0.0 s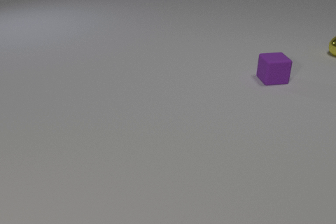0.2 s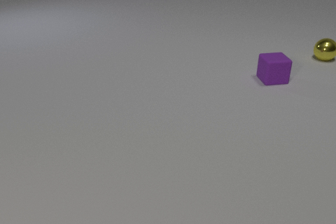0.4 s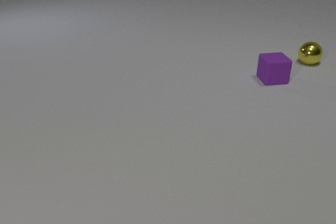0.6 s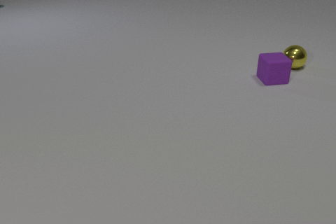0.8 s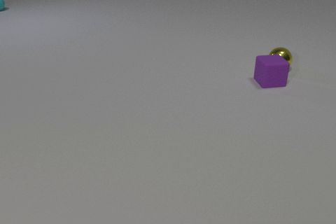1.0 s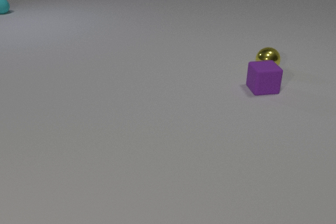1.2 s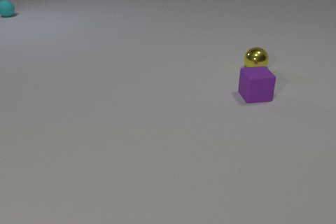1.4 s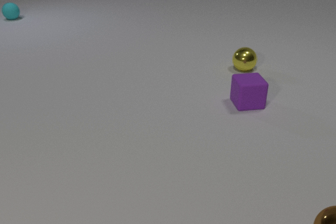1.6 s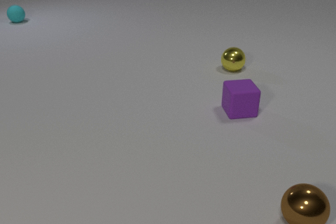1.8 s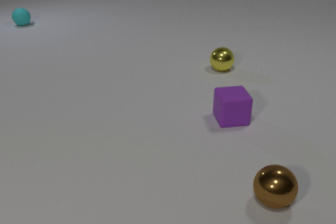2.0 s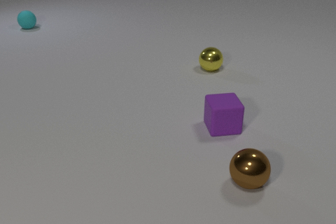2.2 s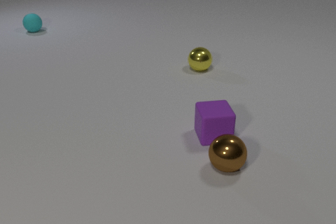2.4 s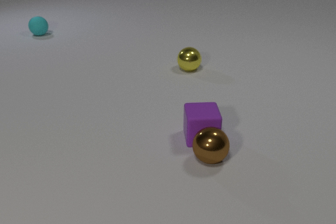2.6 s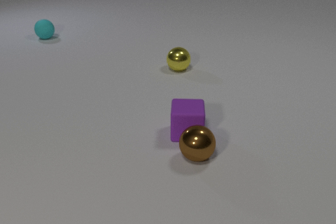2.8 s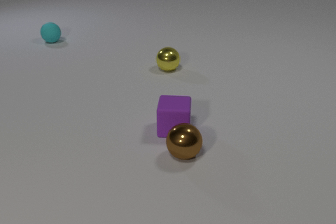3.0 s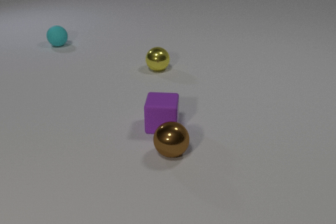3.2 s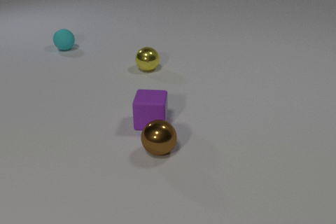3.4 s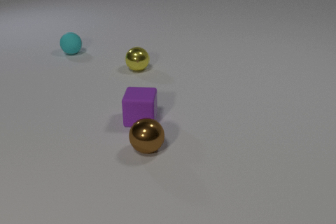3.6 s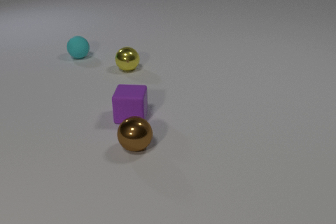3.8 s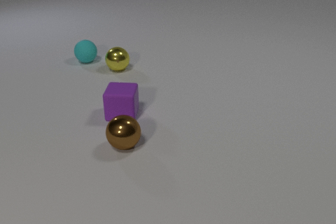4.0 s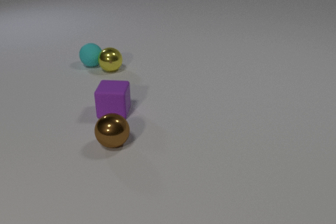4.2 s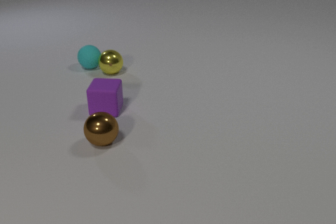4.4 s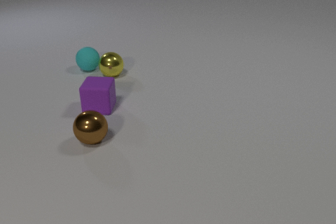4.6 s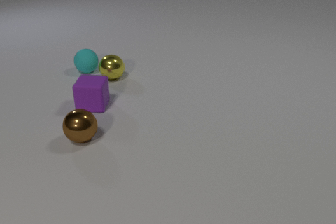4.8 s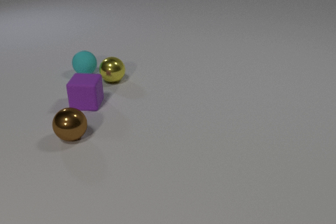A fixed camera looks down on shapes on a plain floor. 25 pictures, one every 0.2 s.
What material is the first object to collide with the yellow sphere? rubber.
Are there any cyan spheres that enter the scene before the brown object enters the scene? yes.
How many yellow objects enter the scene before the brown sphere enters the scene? 1.
0.0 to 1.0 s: The yellow metal sphere rolls to the left and toward the camera. The purple rubber cube slides toward the camera. The cyan rubber sphere comes in at the left edge, rolls toward the camera. The yellow metal sphere and the purple rubber cube collide.
1.0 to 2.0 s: The yellow metal sphere rolls to the left. The purple rubber cube slides toward the camera and to the left. The cyan rubber sphere rolls toward the camera. The brown metal sphere comes in at the bottom edge, rolls to the left and away from the camera.
2.0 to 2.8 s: The yellow metal sphere rolls to the left. The purple rubber cube slides to the left. The cyan rubber sphere rolls toward the camera and to the right. The brown metal sphere rolls to the left and away from the camera. The purple rubber cube and the brown metal sphere collide.
2.8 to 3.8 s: The yellow metal sphere rolls to the left. The purple rubber cube slides to the left and away from the camera. The cyan rubber sphere rolls toward the camera and to the right. The brown metal sphere rolls to the left.
3.8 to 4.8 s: The yellow metal sphere rolls toward the camera. The purple rubber cube slides to the left and away from the camera. The cyan rubber sphere rolls toward the camera. The brown metal sphere rolls to the left and away from the camera. The yellow metal sphere and the cyan rubber sphere collide.
